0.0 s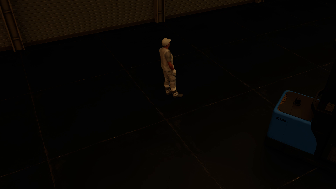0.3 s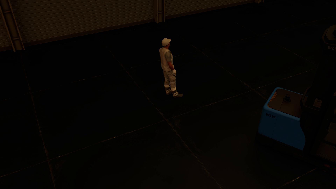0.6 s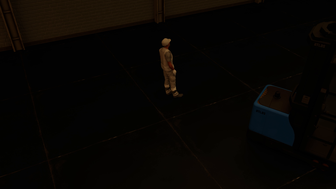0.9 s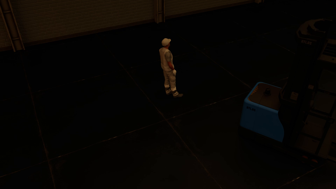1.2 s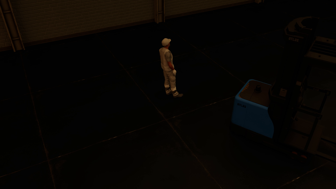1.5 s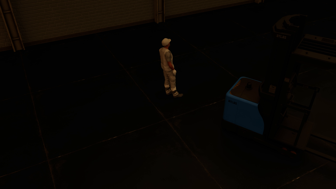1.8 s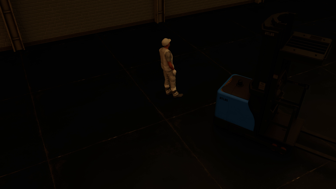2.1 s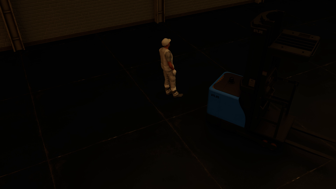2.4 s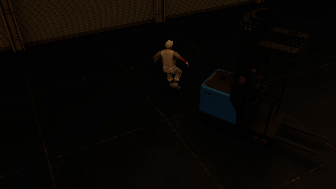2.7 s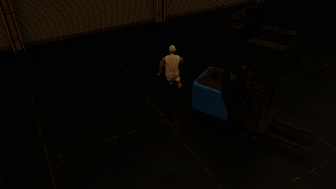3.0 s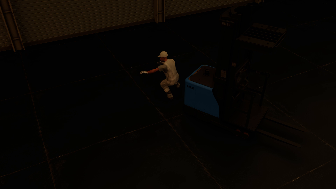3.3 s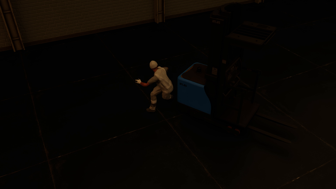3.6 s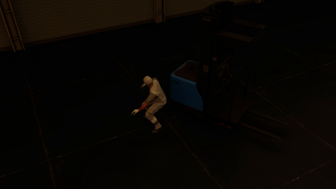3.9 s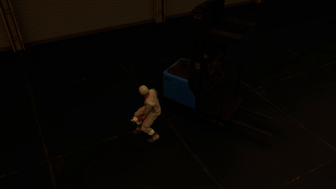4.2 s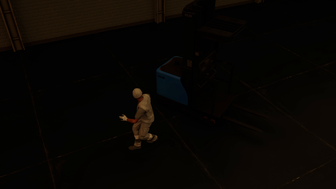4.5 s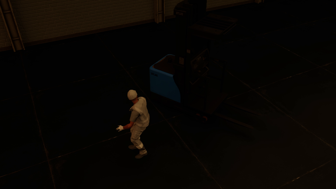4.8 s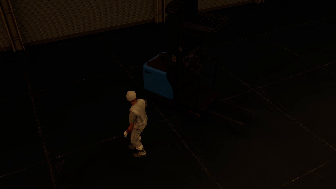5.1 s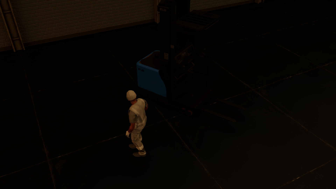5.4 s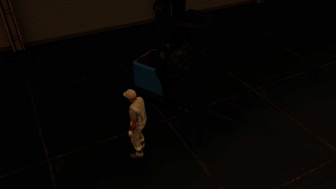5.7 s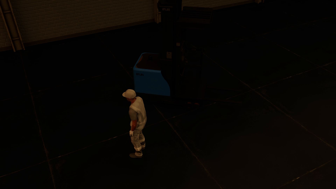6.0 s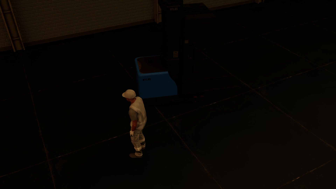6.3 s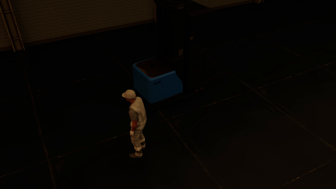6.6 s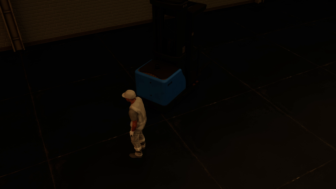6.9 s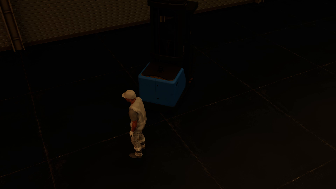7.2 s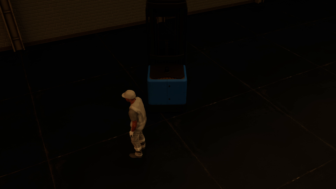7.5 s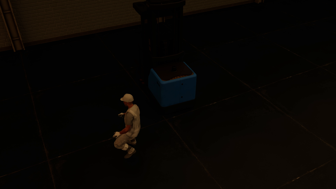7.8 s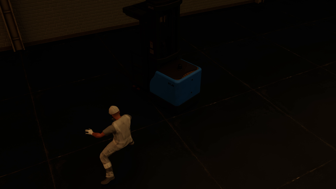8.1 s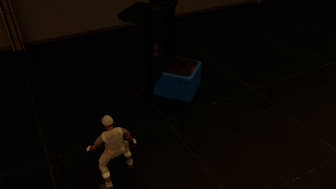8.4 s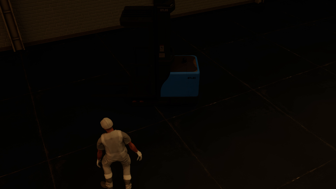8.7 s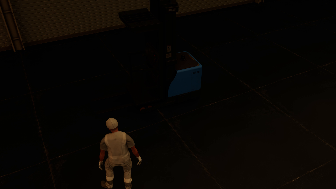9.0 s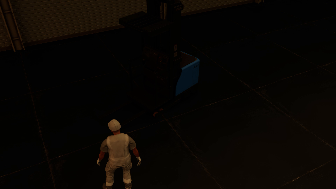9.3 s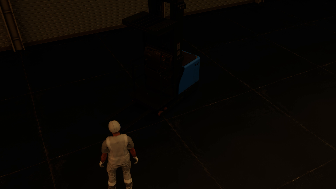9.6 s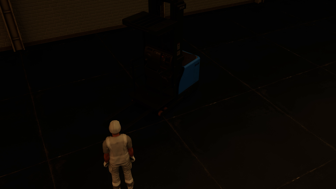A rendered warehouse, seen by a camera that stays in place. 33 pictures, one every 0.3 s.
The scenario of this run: Near miss between a forklift and a person.
